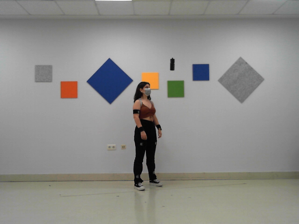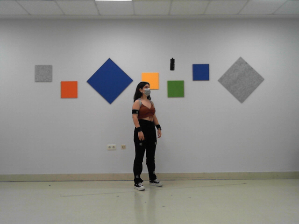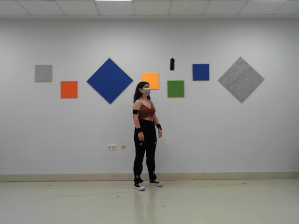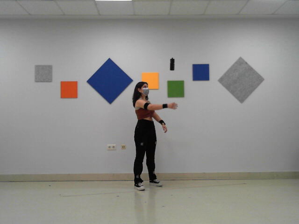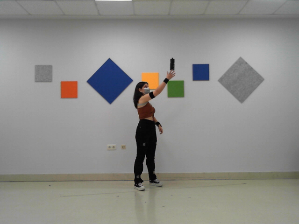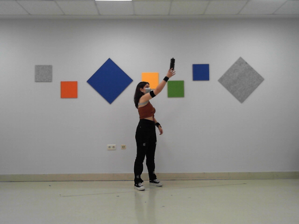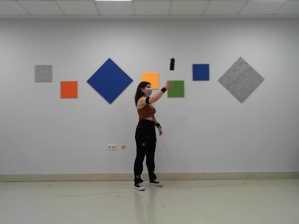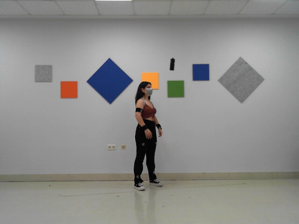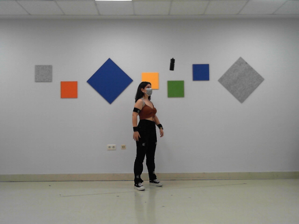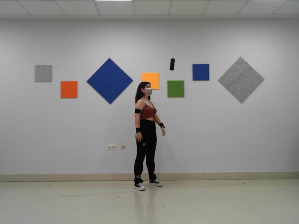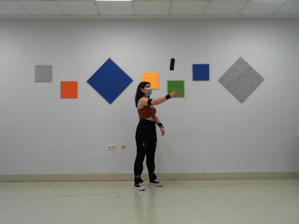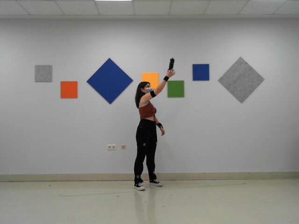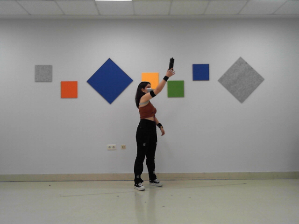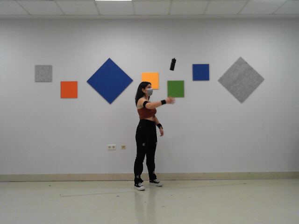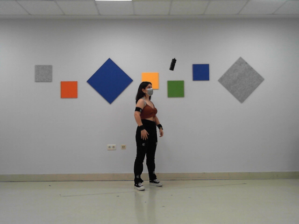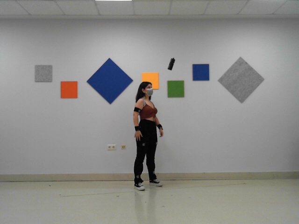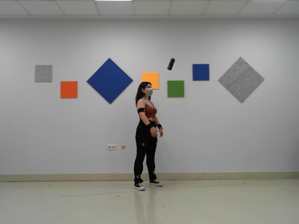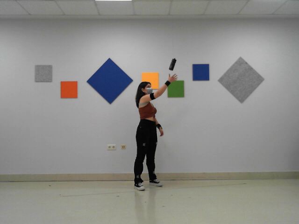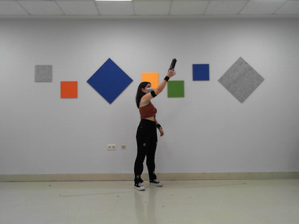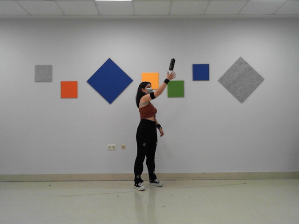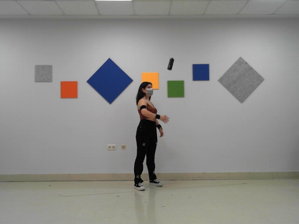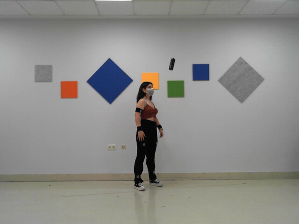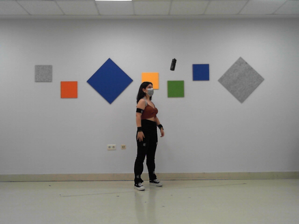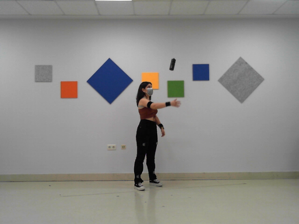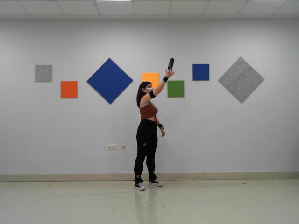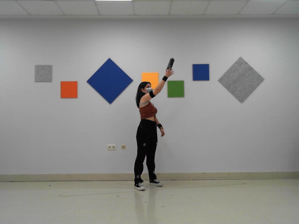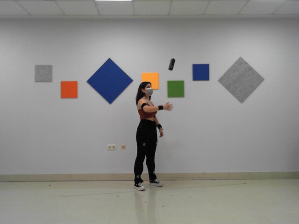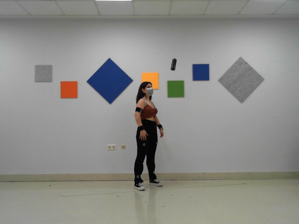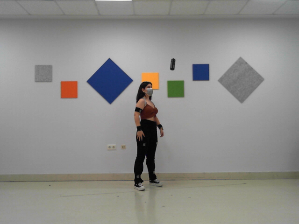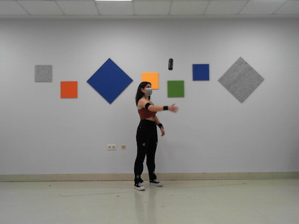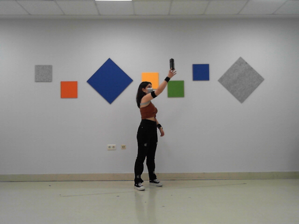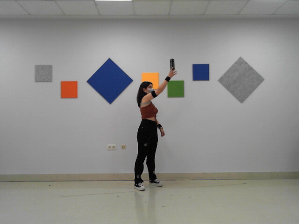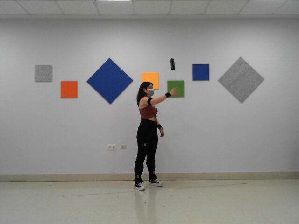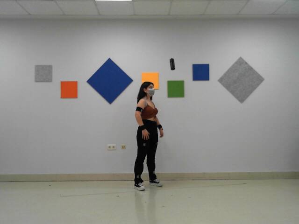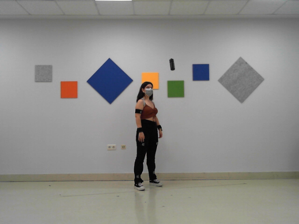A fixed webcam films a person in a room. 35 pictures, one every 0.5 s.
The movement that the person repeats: Reach up for a bottle in a high position, right hand.
